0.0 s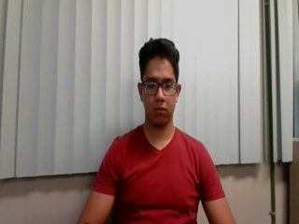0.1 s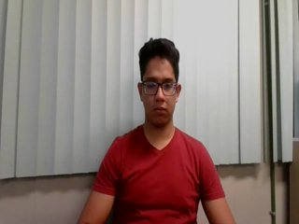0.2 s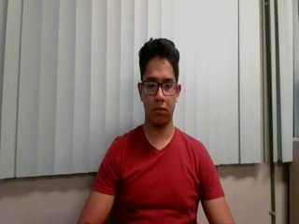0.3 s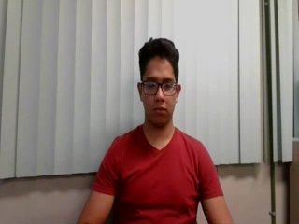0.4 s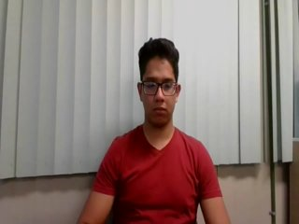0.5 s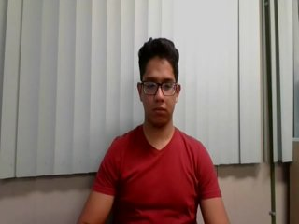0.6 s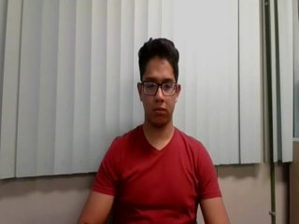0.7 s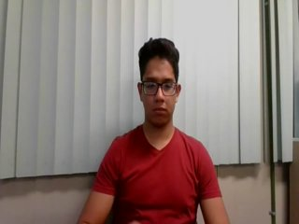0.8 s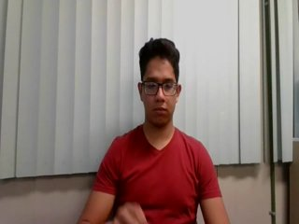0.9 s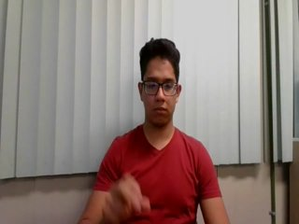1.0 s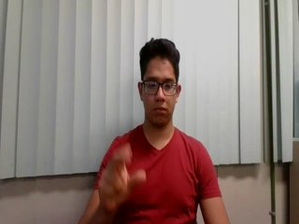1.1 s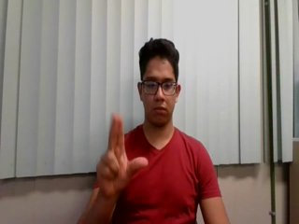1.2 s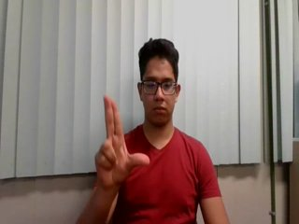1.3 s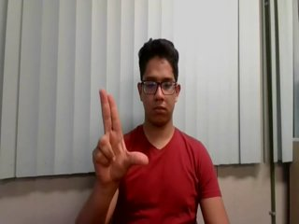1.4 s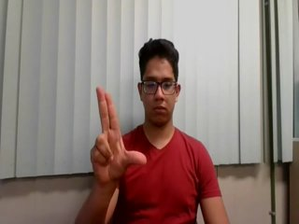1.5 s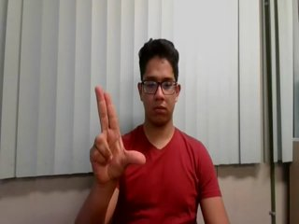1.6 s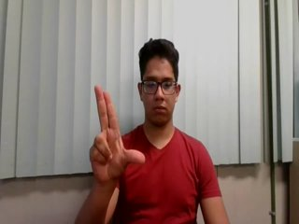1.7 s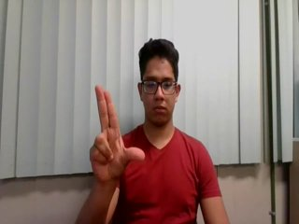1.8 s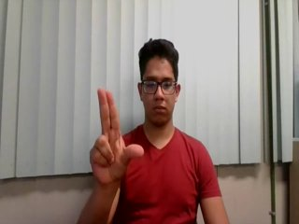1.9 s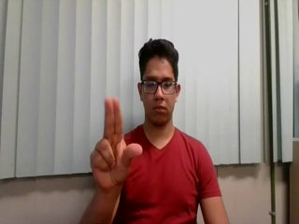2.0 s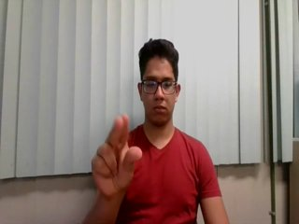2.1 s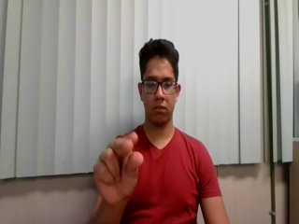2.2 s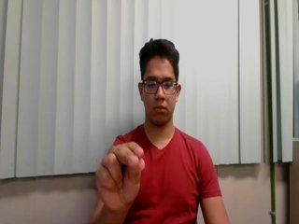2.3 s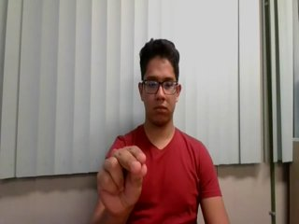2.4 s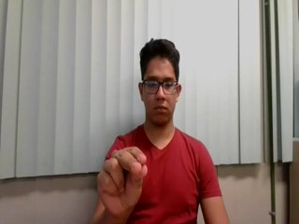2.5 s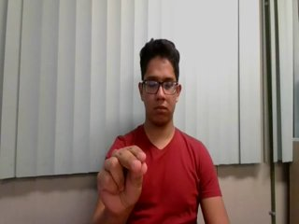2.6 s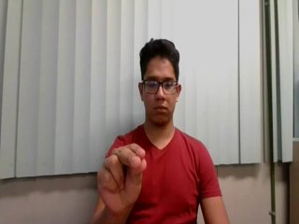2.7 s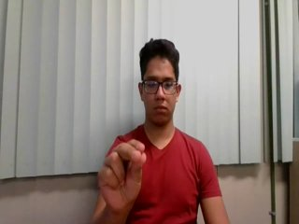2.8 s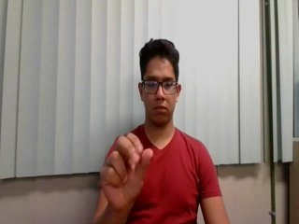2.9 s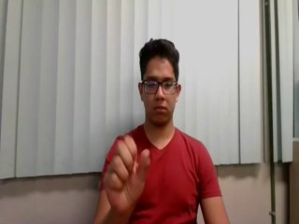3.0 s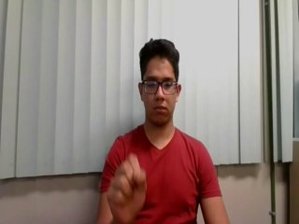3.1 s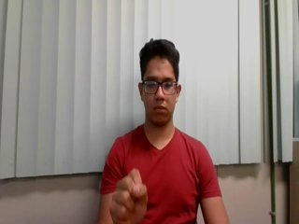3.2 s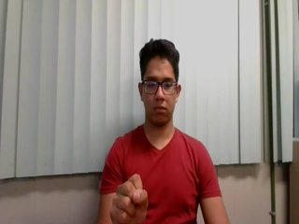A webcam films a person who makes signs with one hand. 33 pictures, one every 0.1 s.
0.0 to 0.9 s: Non-gesture.
1.0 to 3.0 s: Zoom out.
